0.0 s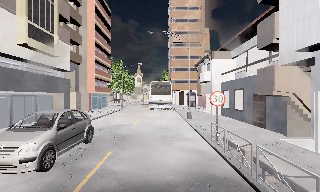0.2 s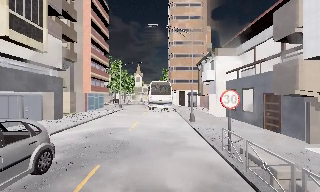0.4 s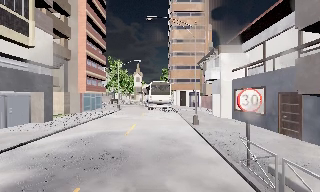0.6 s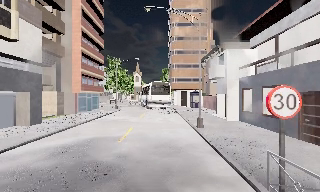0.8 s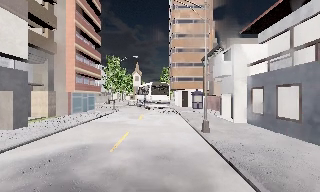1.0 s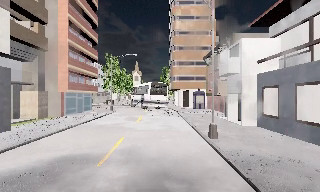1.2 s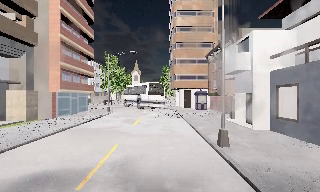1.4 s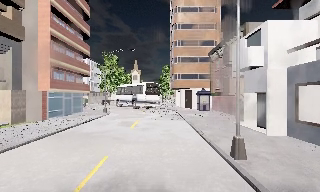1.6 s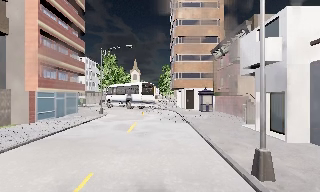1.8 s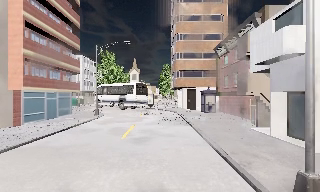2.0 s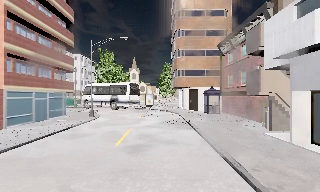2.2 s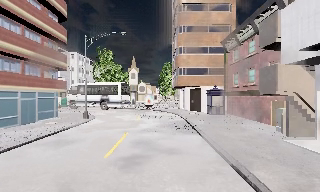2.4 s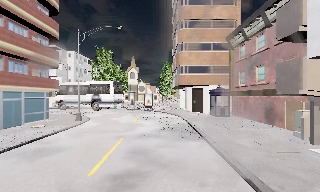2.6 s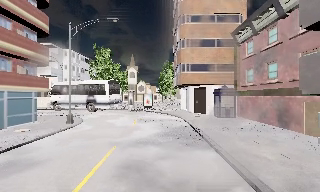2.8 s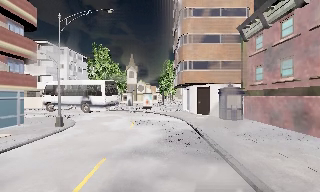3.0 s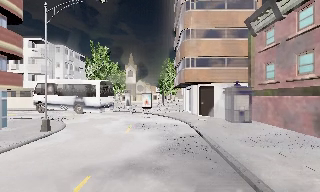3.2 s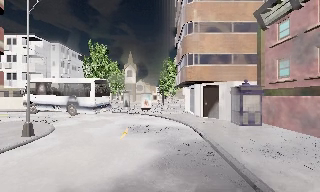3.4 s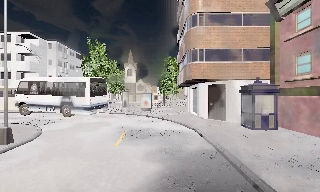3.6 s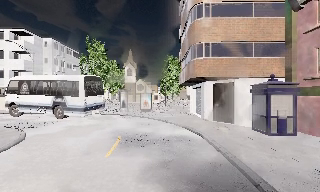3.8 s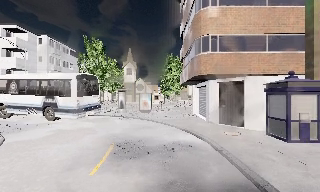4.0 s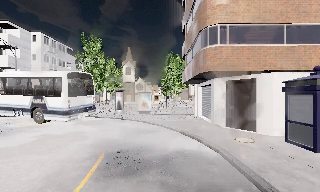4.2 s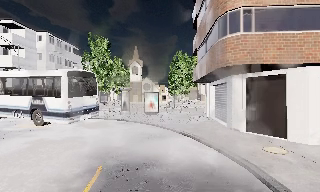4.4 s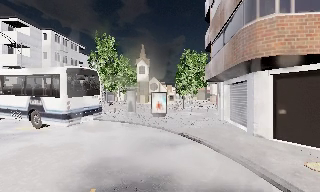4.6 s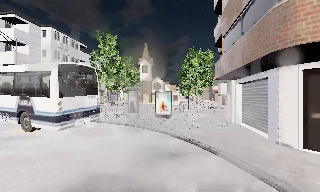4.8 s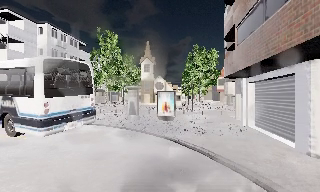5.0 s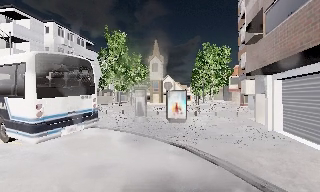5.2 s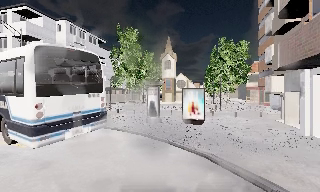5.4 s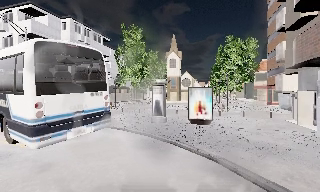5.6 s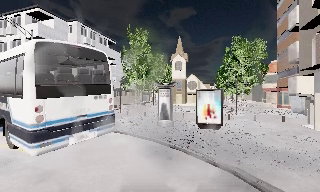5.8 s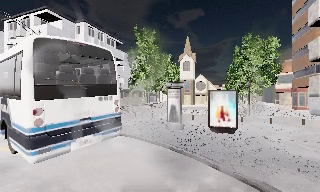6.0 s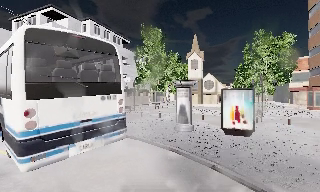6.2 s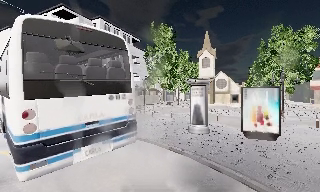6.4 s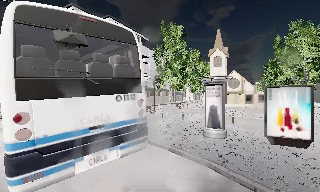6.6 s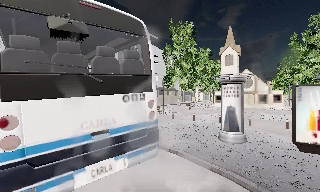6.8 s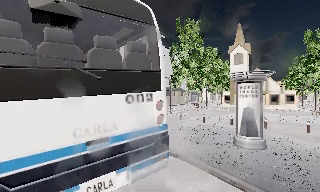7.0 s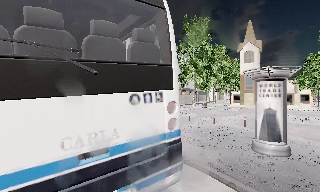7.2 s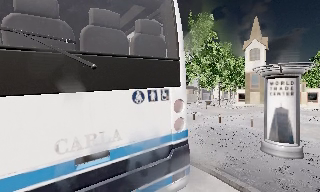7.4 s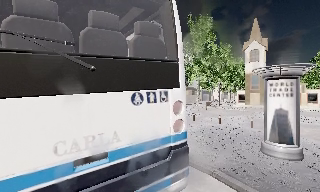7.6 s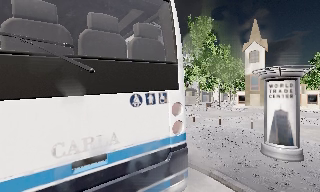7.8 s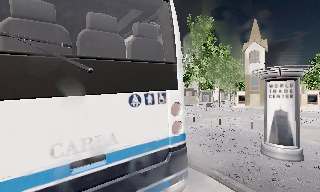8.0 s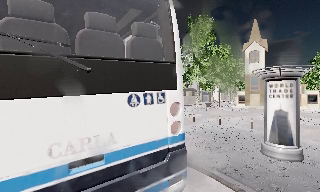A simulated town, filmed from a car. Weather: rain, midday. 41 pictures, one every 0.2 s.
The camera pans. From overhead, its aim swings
counterclockwise.
The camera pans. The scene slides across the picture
to the right.
0.0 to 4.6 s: The camera travels forward, about 30 m, so what stands in front looms larger.
4.6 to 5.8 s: The camera pans to its left, which is counterclockwise from overhead, by about 15 degrees. It travels forward, about 5 m, so what stands in front looms larger. It loses speed.
5.8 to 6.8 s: The scene slides to the right, as the camera pans about 15 degrees to its left. It travels forward, about 3.5 m, so what stands in front looms larger.
6.8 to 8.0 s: The camera travels forward, about 1 m, so what stands in front looms larger. It loses speed.
The film runs forward here.
